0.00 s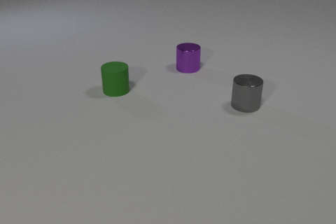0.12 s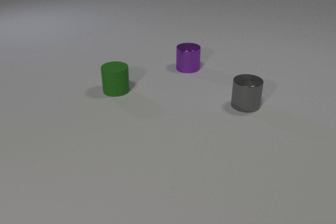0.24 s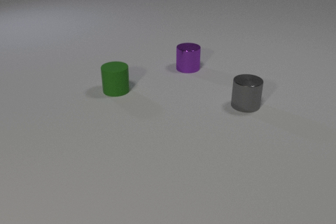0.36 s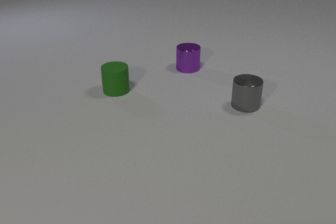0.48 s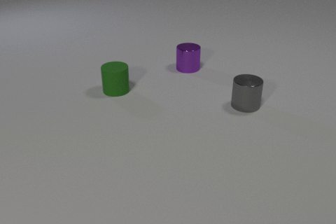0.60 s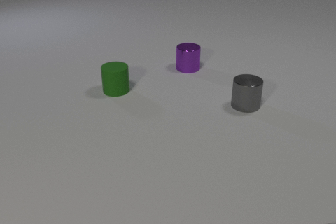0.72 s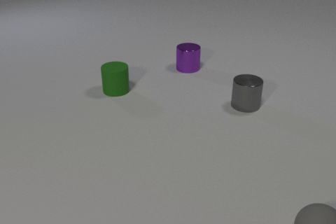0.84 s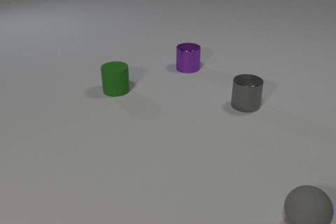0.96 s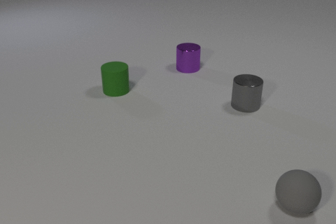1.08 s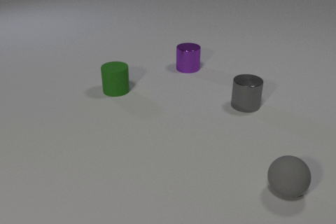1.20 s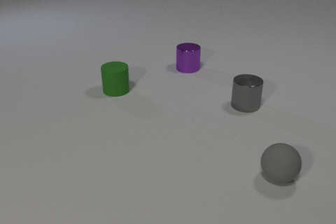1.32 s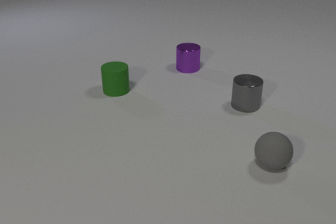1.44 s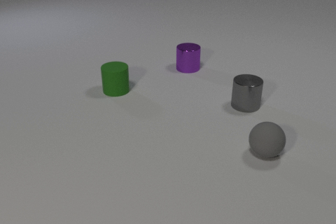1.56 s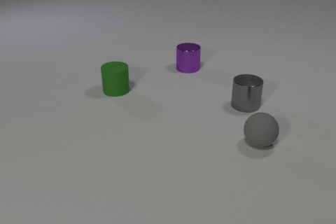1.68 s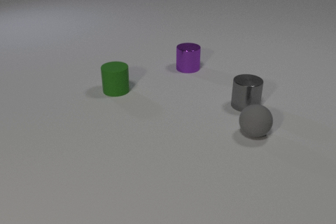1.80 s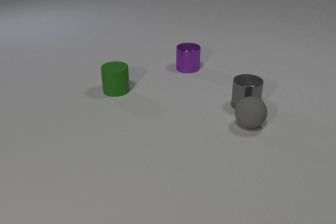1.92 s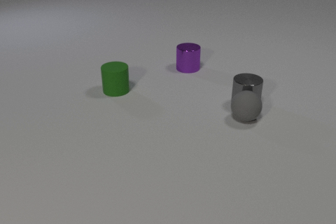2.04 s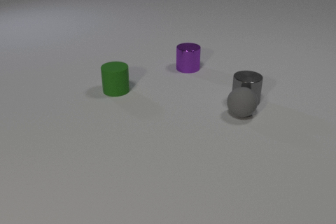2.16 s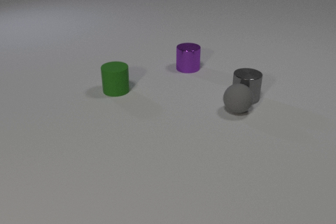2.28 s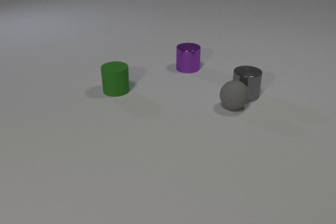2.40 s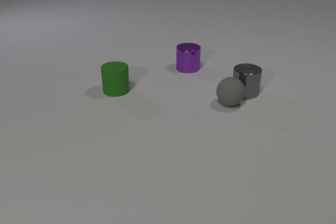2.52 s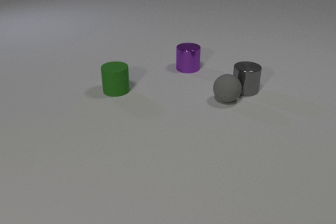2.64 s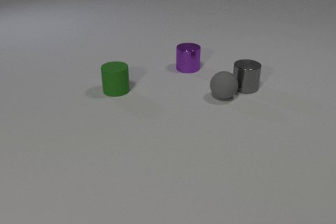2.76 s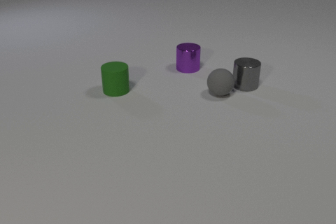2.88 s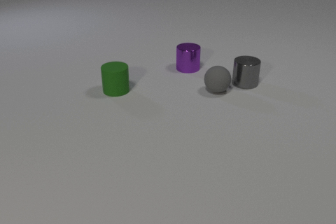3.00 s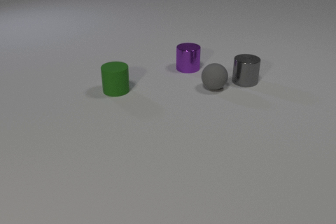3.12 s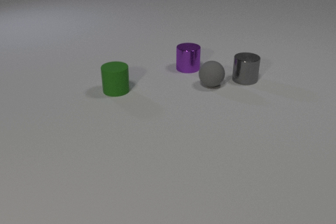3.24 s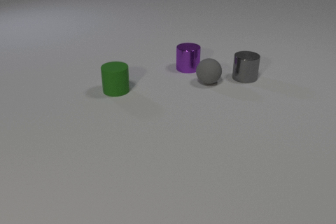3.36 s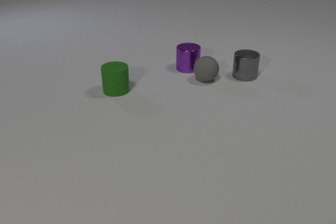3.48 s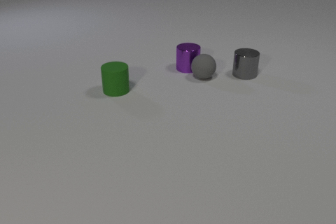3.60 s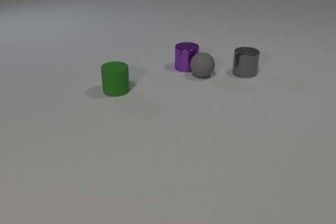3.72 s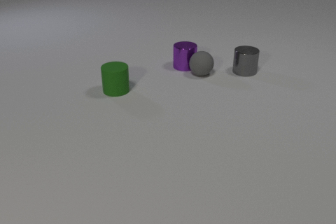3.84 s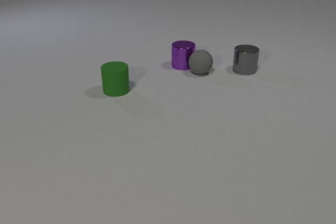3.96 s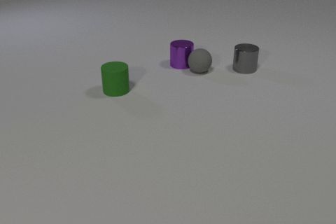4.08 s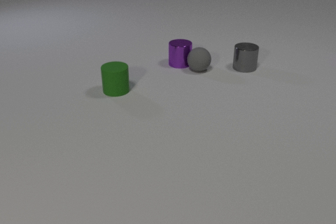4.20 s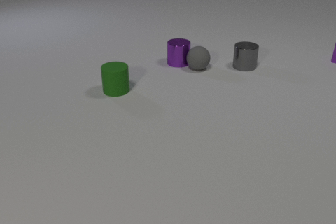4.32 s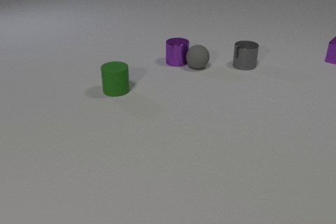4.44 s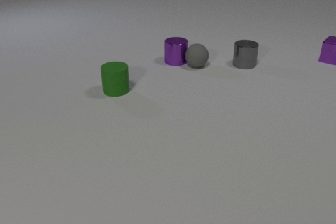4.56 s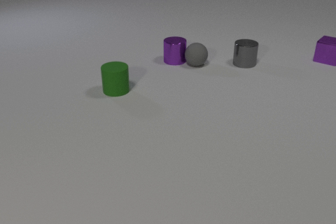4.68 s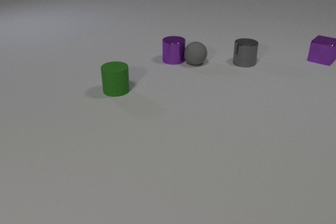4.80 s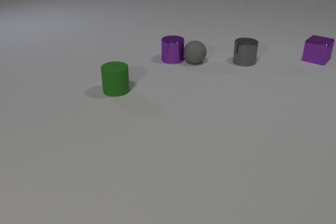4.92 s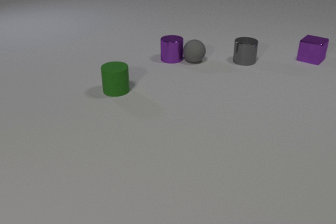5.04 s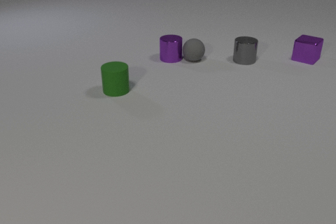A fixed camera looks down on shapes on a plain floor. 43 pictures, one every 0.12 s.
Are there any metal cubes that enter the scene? yes.
What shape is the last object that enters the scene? cube.
What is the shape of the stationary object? cylinder.
0.00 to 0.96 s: The gray rubber sphere comes in at the bottom edge, rolls away from the camera and to the left.
0.96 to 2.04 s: The gray rubber sphere rolls away from the camera and to the left. The gray metal cylinder slides away from the camera. The gray rubber sphere and the gray metal cylinder collide.
2.04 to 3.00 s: The gray rubber sphere rolls away from the camera and to the left. The gray metal cylinder slides away from the camera.
3.00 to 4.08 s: The gray rubber sphere rolls away from the camera. The gray metal cylinder slides away from the camera. The purple metal cylinder slides away from the camera and to the left. The gray rubber sphere and the purple metal cylinder collide.
4.08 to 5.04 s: The gray rubber sphere rolls away from the camera. The gray metal cylinder slides away from the camera. The purple metal cube comes in at the right edge, slides to the left. The purple metal cylinder slides away from the camera and to the left.
